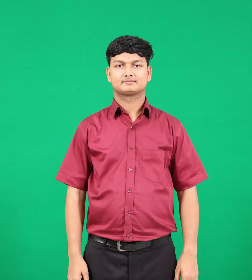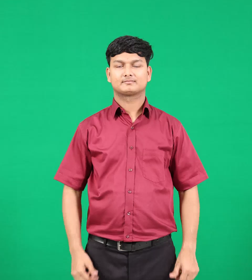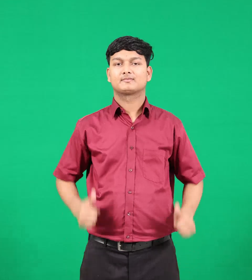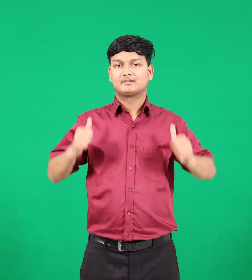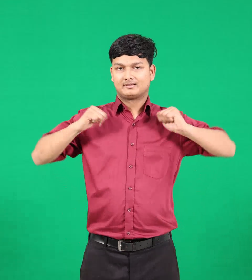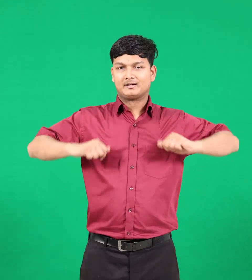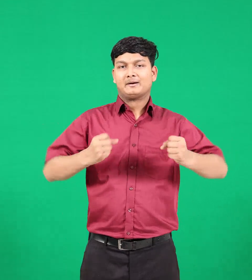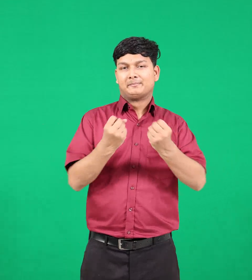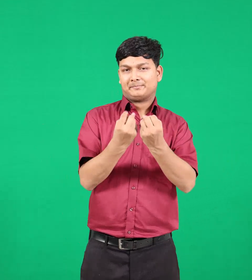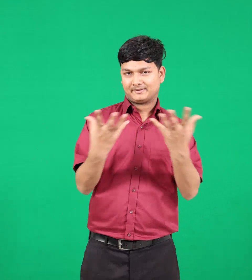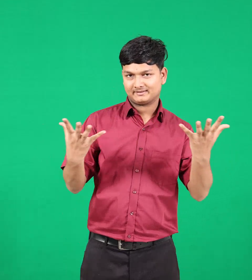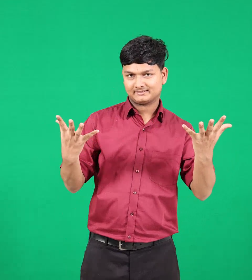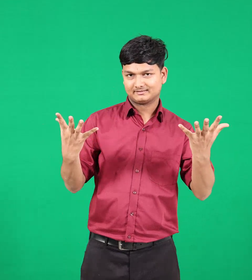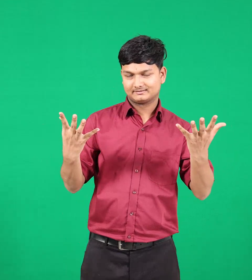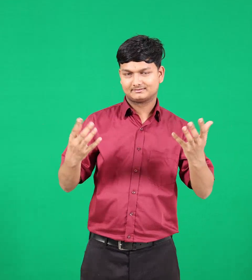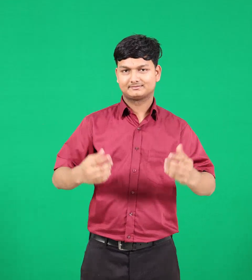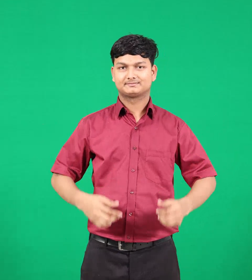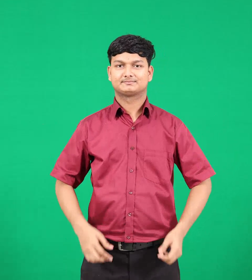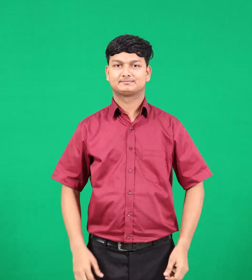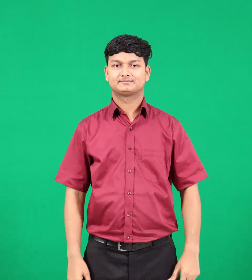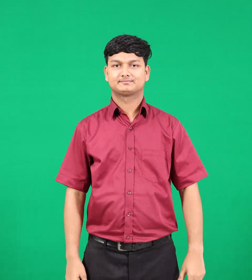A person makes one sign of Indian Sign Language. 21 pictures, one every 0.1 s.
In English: bags
